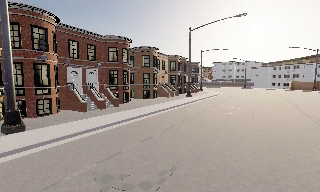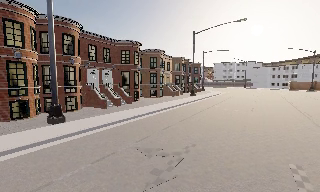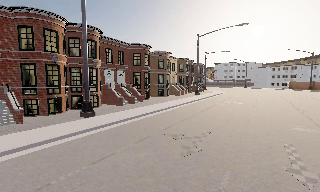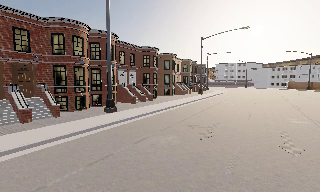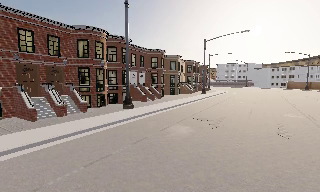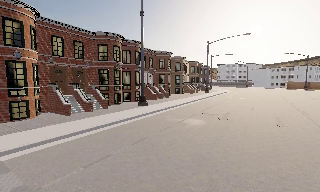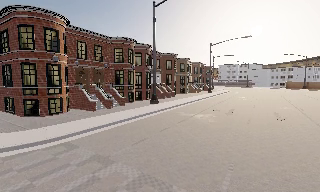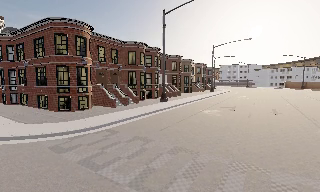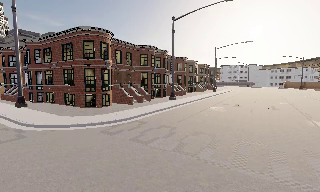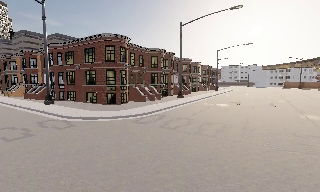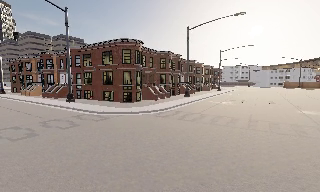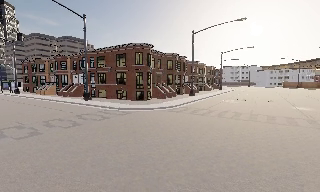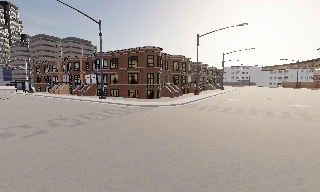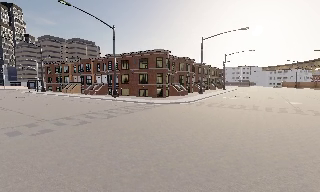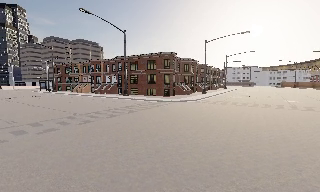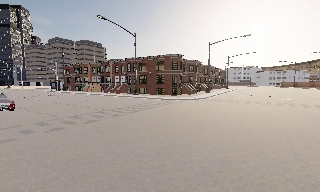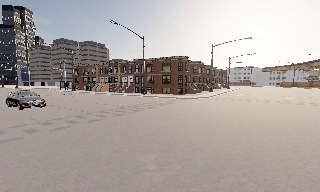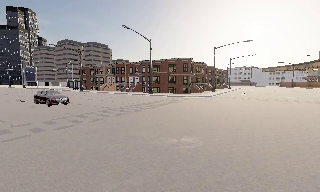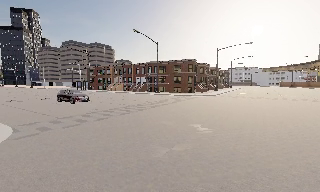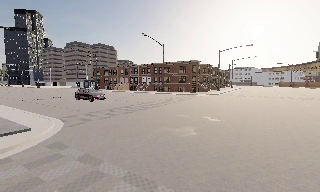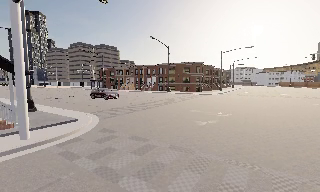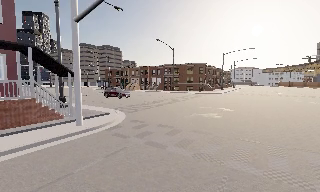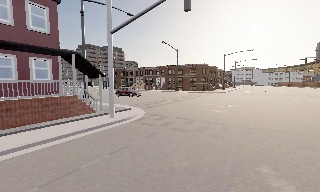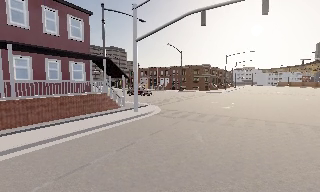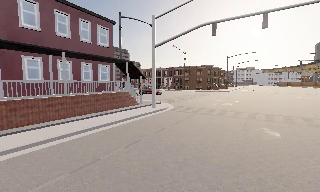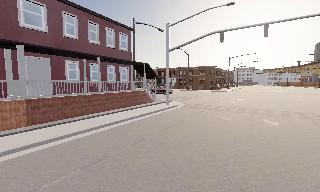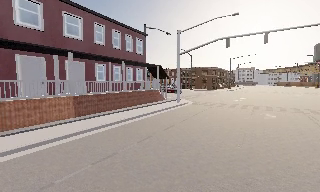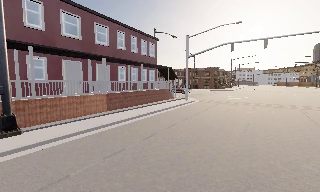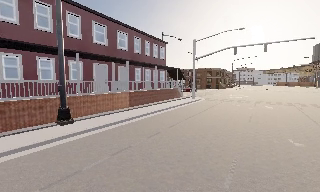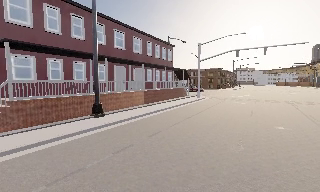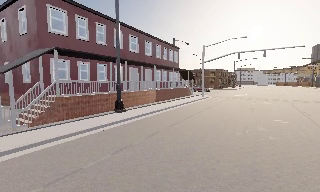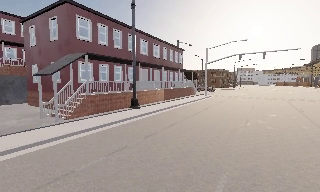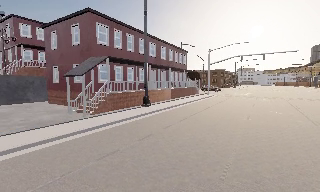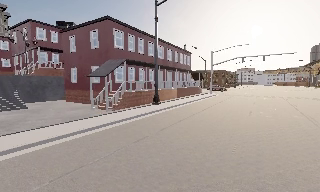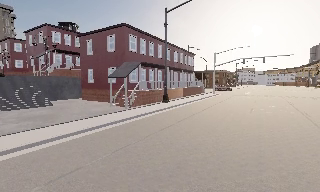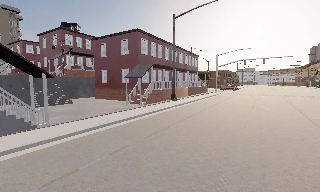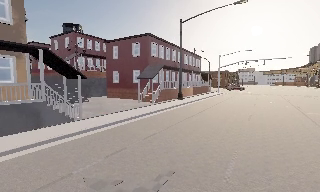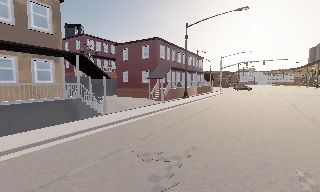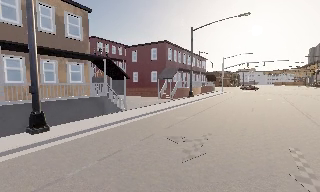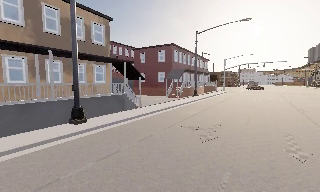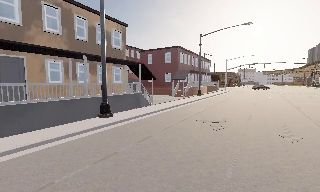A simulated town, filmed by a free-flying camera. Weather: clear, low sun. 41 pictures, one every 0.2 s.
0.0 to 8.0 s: The camera travels backward and to its left, about 85 m, so what stands in front gets smaller.
The film runs forward here.
